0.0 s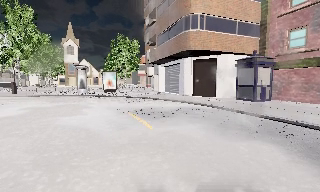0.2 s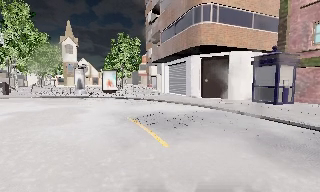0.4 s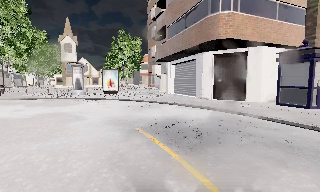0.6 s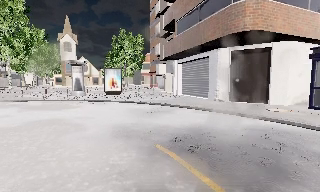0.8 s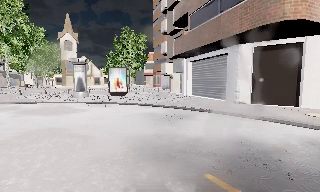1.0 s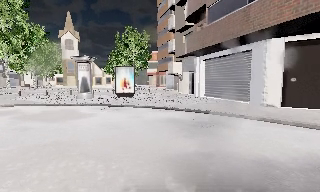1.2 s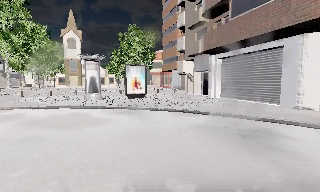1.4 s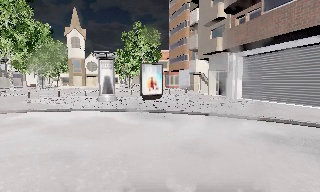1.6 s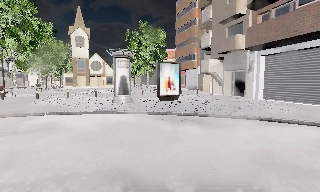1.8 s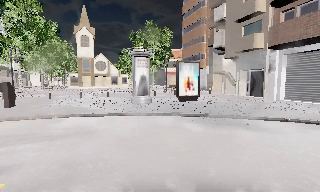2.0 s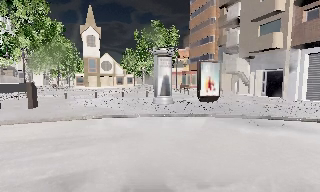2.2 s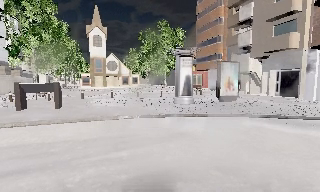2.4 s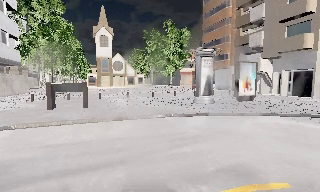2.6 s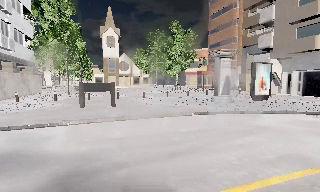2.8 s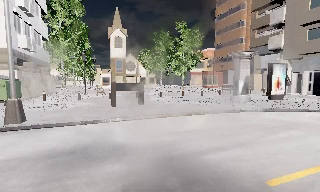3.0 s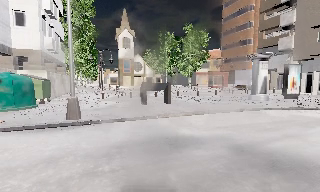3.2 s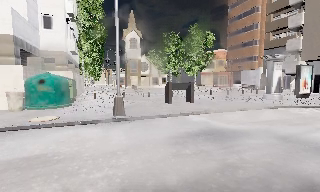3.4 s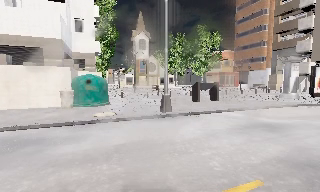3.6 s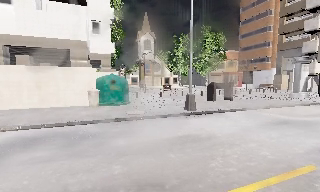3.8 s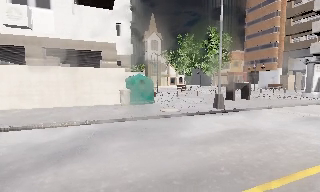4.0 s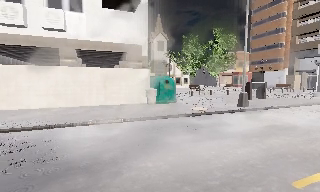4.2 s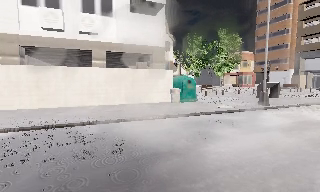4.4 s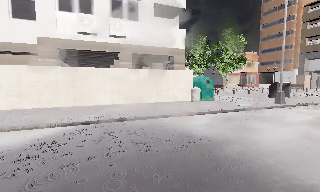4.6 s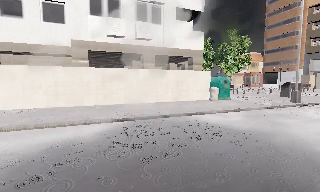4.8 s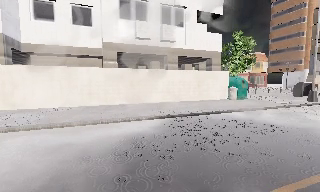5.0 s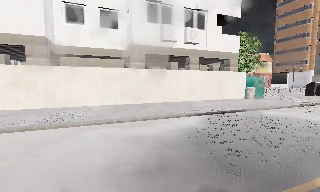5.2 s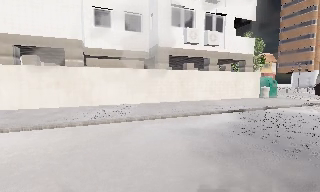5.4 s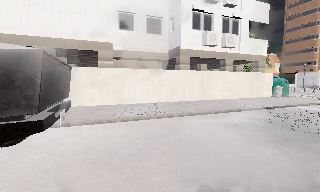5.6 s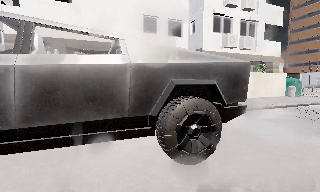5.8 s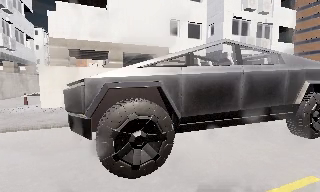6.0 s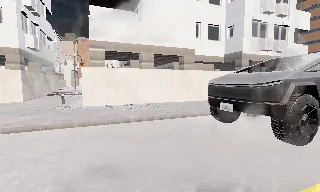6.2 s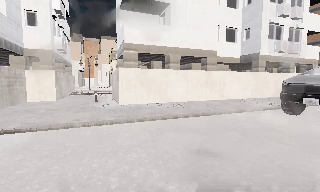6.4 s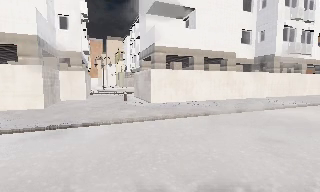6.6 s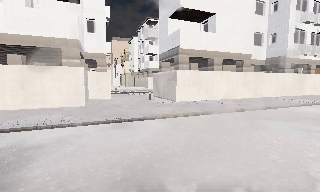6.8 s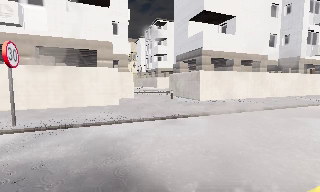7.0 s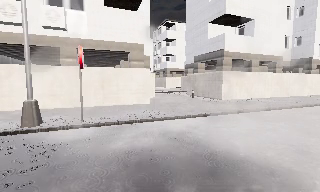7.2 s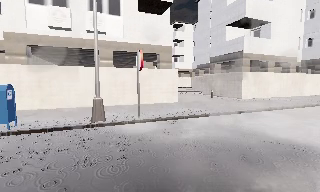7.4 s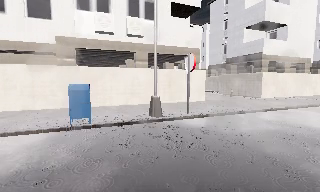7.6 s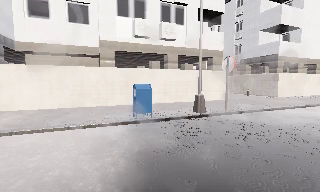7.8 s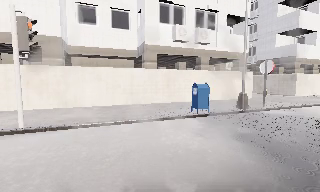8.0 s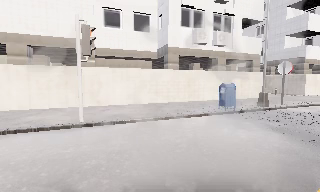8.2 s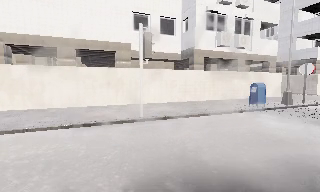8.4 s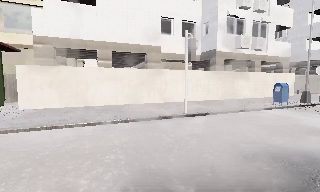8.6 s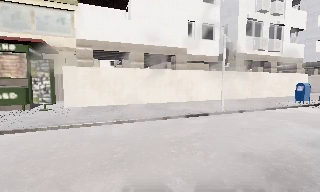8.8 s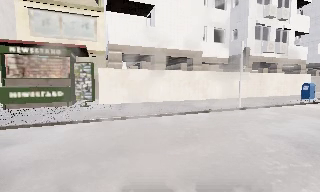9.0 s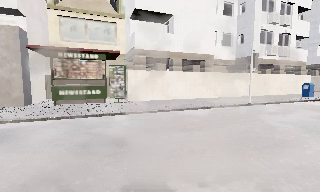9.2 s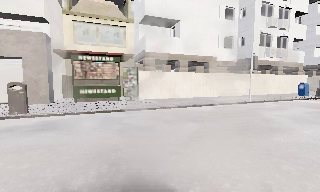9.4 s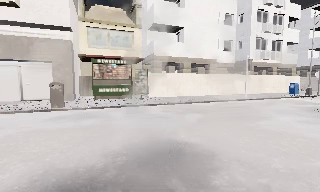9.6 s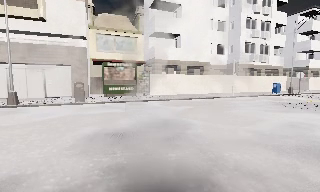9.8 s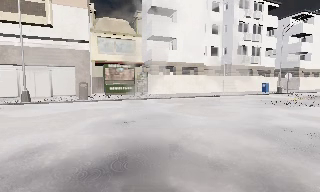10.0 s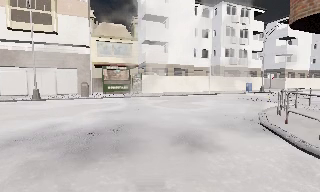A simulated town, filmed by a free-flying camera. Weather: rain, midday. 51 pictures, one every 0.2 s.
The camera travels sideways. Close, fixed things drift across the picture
to the right.
0.0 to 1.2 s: The camera travels forward and to its left, about 8 m, so what stands in front looms larger.
1.2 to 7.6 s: The camera travels to its left, about 45 m, so close, fixed things drift to the right.
7.6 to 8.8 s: The camera travels to its left and backward, about 11 m, so close, fixed things drift to the right.
8.8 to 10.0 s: The camera travels backward, about 9 m, so what stands in front gets smaller.
The film runs backward here.
